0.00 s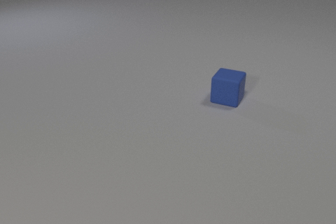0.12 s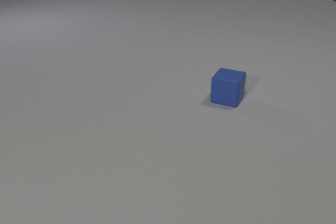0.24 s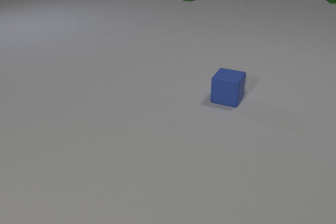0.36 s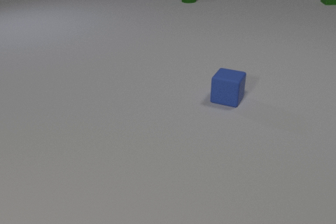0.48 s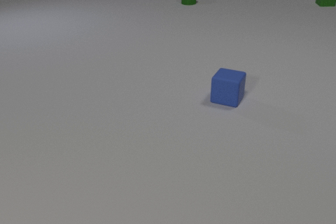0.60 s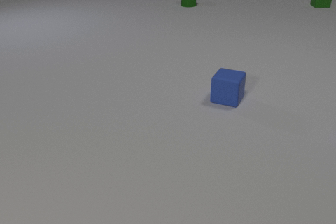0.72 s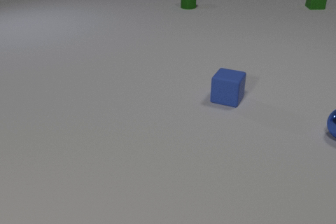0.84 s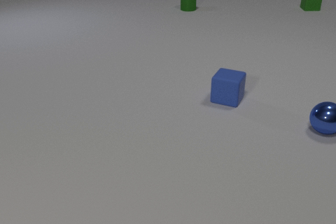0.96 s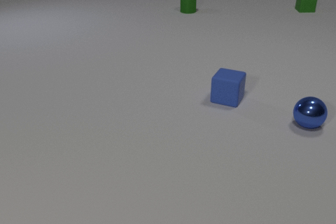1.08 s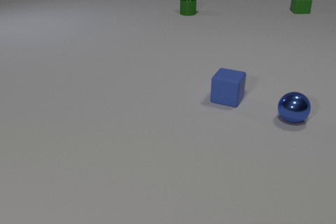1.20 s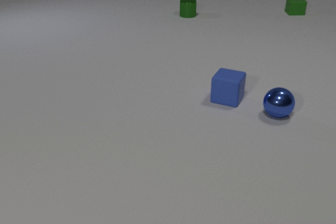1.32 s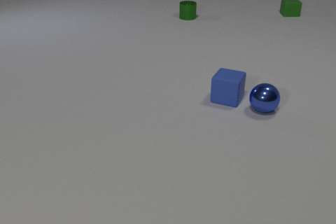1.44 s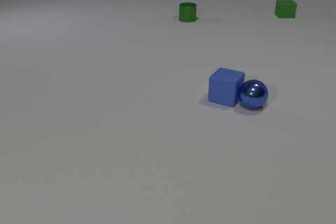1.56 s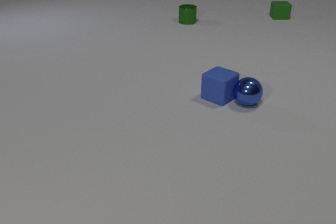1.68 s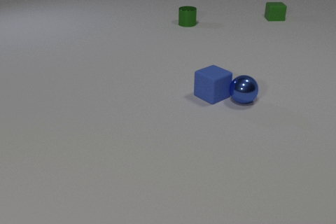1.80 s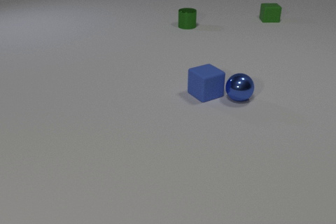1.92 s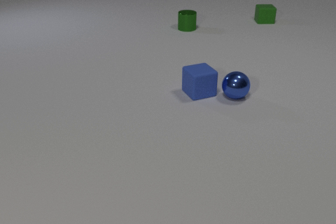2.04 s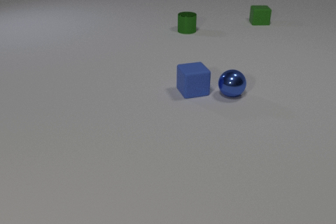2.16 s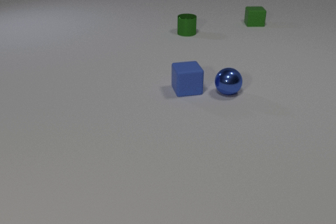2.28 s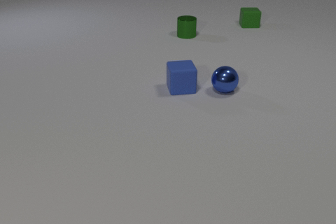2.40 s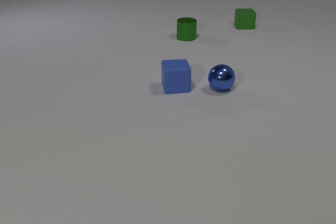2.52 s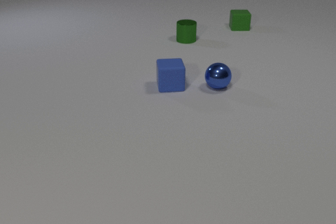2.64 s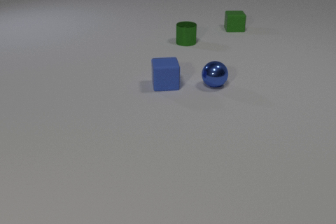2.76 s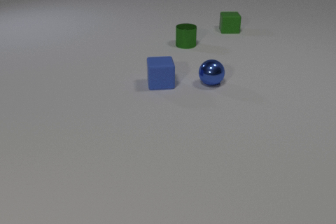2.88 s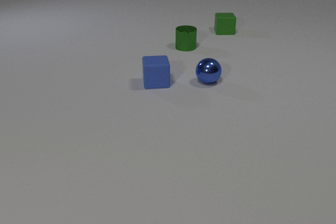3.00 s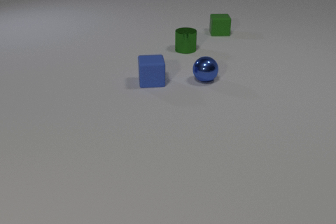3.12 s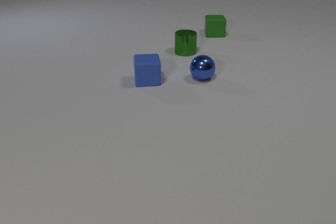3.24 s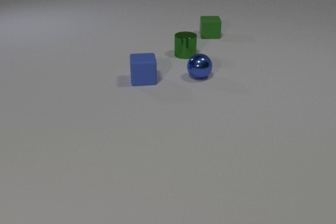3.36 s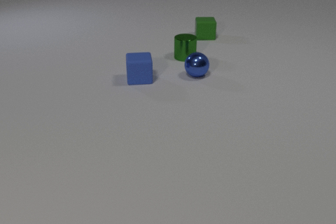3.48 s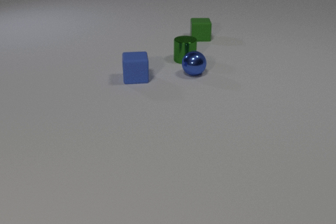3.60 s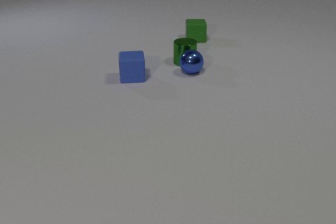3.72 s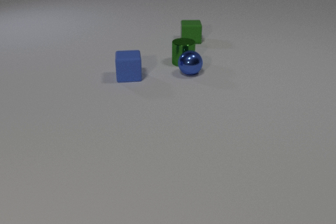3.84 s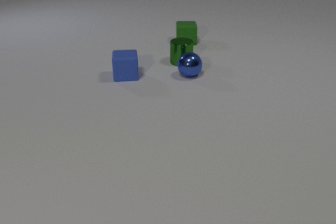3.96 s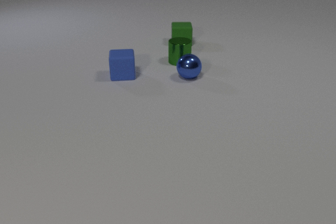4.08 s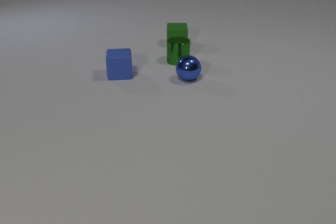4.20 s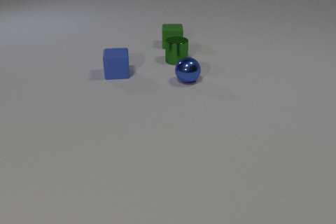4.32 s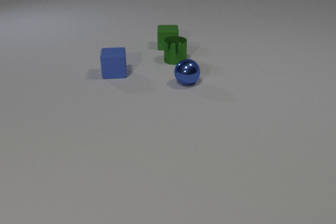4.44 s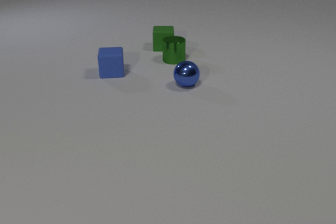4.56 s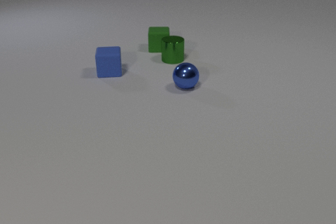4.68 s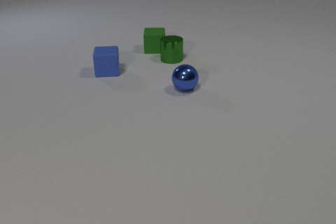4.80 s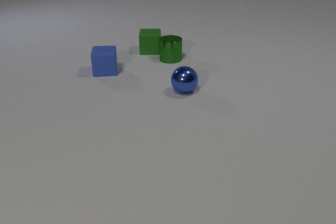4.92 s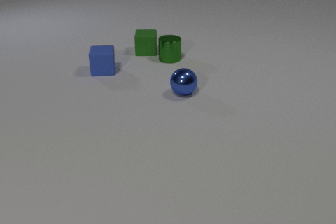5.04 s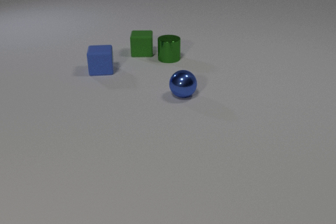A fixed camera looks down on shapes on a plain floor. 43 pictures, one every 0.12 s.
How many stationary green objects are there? 0.
How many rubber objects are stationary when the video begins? 1.
What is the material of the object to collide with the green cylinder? metal.
0.00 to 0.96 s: The blue metal sphere comes in at the right edge, rolls to the left. The green metal cylinder comes in at the top edge, slides toward the camera. The green rubber cube slides toward the camera and to the left.
0.96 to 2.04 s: The blue metal sphere rolls to the left and away from the camera. The blue rubber cube slides to the left, spins so that its near face slides to the left, clockwise seen from above. The green metal cylinder slides toward the camera. The green rubber cube slides toward the camera and to the left. The blue metal sphere and the blue rubber cube collide.
2.04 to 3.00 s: The blue metal sphere rolls away from the camera and to the left. The blue rubber cube slides to the left and away from the camera. The green metal cylinder slides toward the camera. The green rubber cube slides toward the camera and to the left.
3.00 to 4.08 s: The blue metal sphere rolls to the left. The blue rubber cube slides to the left and away from the camera. The green metal cylinder slides toward the camera. The green rubber cube slides to the left and toward the camera. The blue metal sphere and the green metal cylinder collide.
4.08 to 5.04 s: The blue metal sphere rolls toward the camera. The blue rubber cube slides to the left and away from the camera. The green metal cylinder slides to the left and away from the camera. The green rubber cube slides to the left and toward the camera.
